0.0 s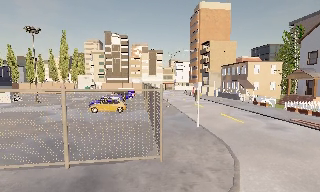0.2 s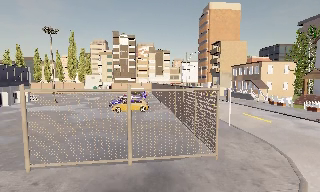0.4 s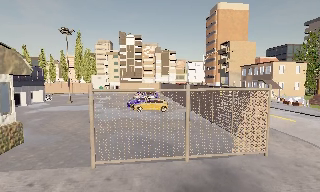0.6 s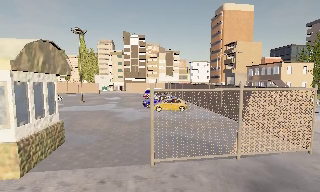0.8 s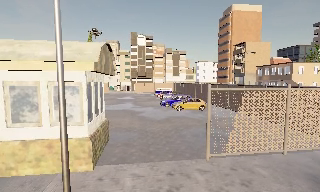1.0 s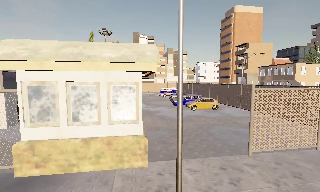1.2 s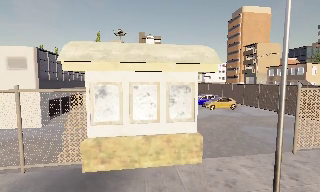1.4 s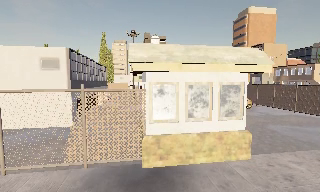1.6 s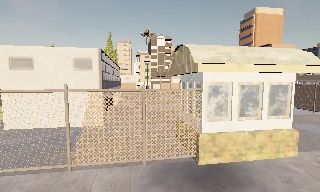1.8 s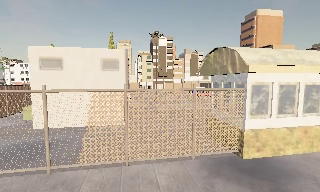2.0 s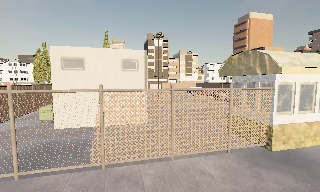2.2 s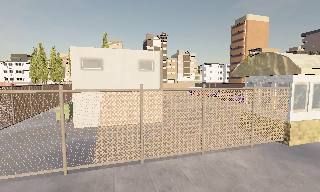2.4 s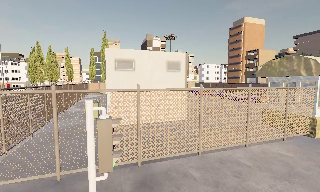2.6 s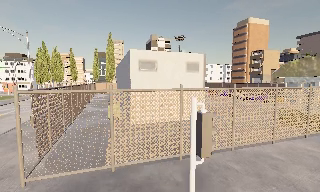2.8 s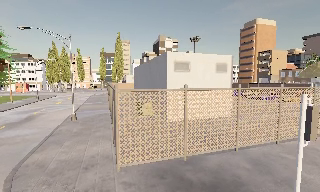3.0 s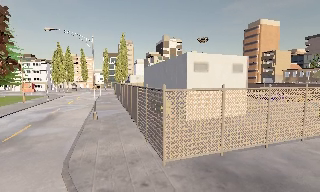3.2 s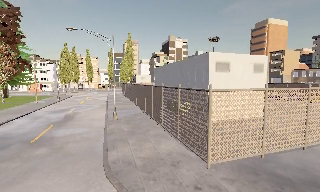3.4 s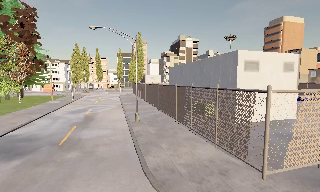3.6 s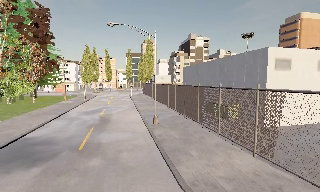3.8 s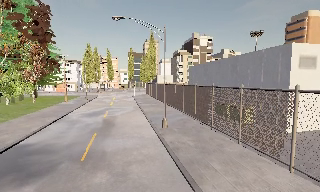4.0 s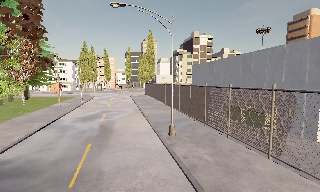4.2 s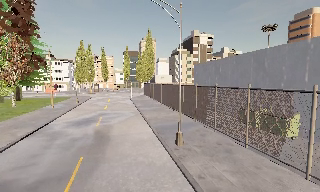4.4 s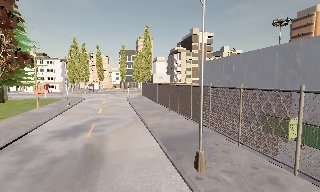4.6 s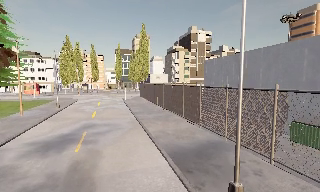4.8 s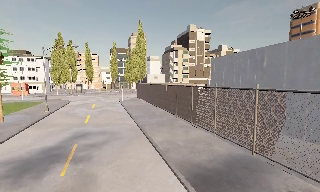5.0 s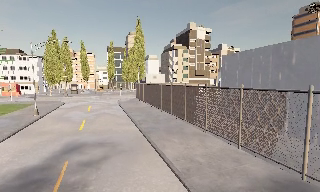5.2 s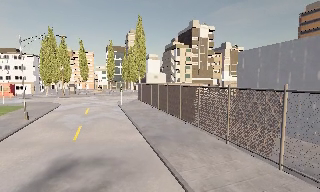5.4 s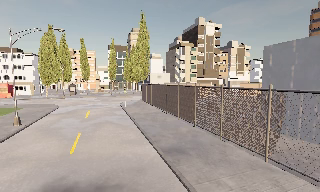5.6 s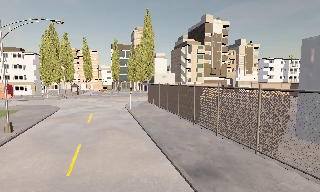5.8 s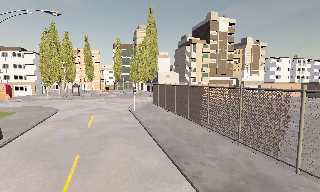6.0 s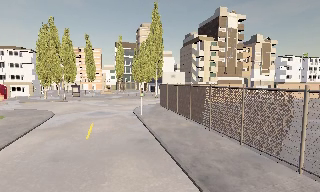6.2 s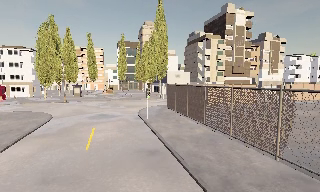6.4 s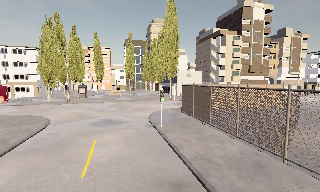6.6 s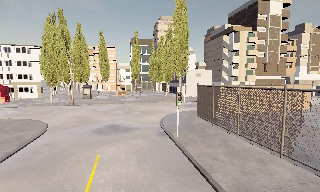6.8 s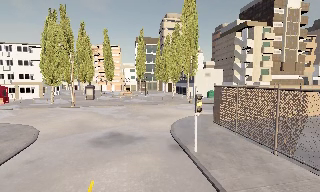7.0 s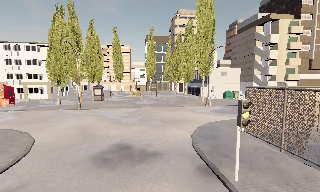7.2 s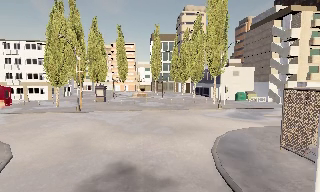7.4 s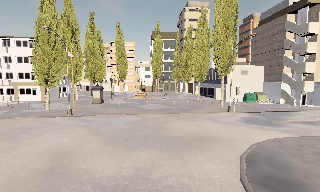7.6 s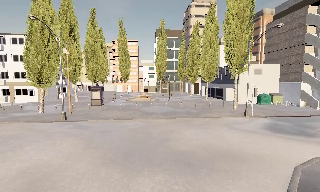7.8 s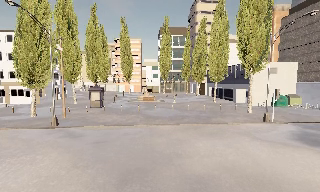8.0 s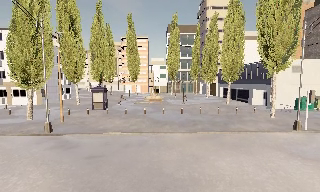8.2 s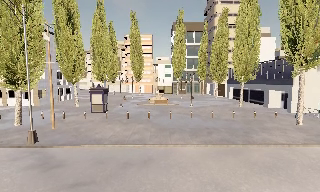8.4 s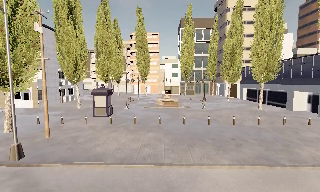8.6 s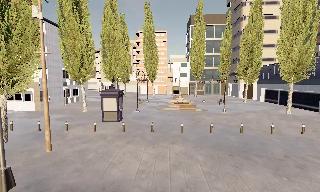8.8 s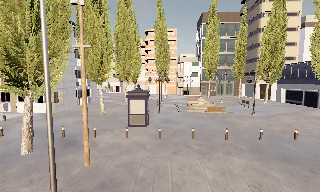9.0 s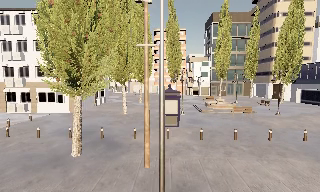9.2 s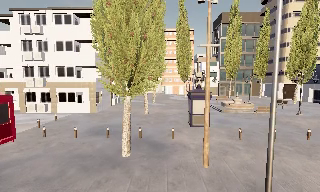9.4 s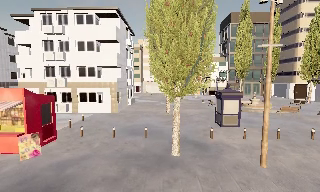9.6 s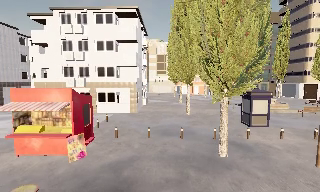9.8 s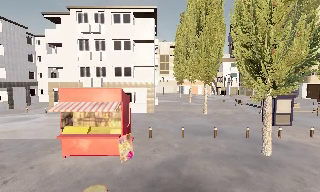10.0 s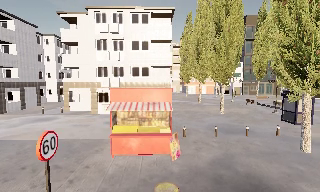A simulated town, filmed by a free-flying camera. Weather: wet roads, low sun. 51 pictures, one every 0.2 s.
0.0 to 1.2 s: The camera travels to its left, about 14 m, so close, fixed things drift to the right.
1.2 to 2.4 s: The camera pans to its right, which is clockwise from overhead, by about 10 degrees. It travels to its left, about 14 m, so close, fixed things drift to the right.
2.4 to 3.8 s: The camera travels to its left, about 11 m, so close, fixed things drift to the right. It loses speed.
3.8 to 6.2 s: The camera travels forward, about 25 m, so what stands in front looms larger.
6.2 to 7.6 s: The camera swings to its left by about 10 degrees, and the scene slides to the right. It travels forward, about 16 m, so what stands in front looms larger.
7.6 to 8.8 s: The camera travels forward and to its left, about 13 m, so what stands in front looms larger.
8.8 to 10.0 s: The camera travels to its left, about 14 m, so close, fixed things drift to the right.
The film runs forward here.
